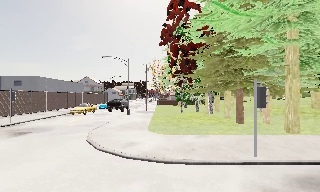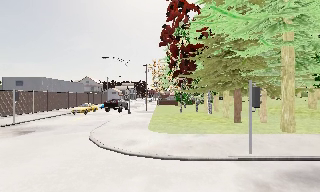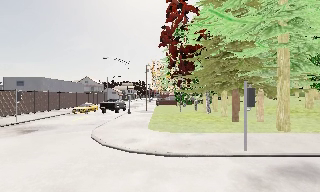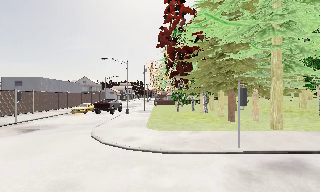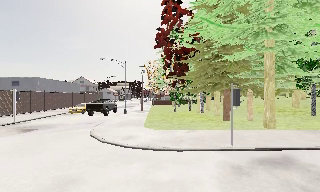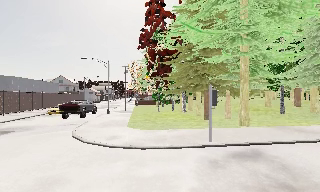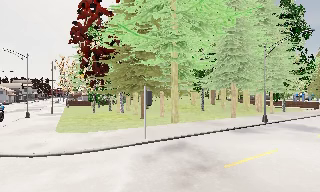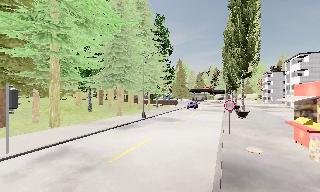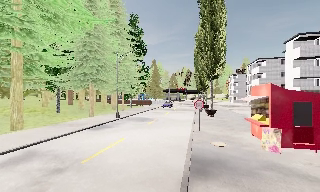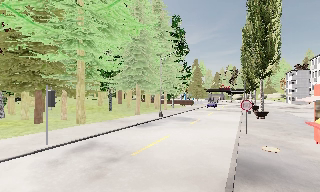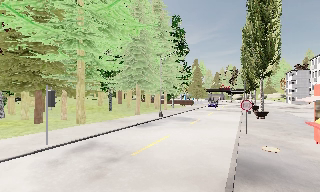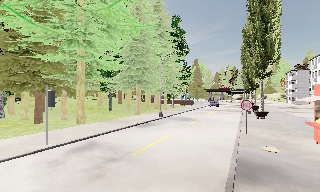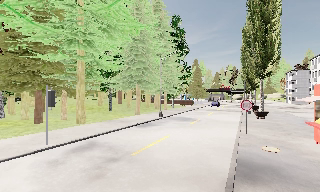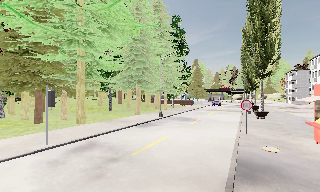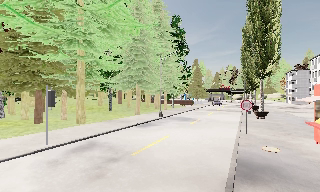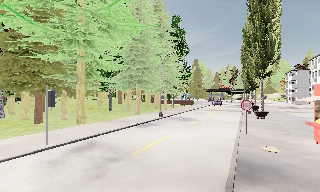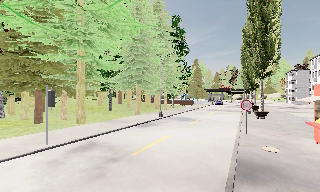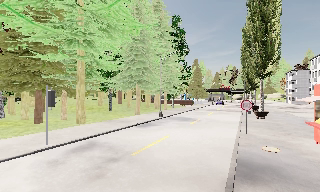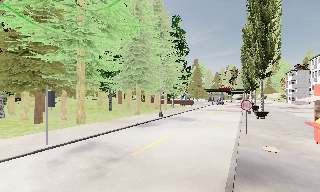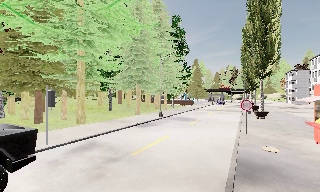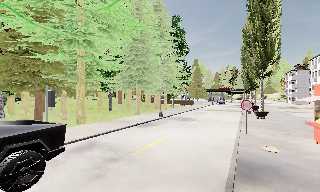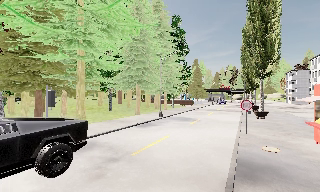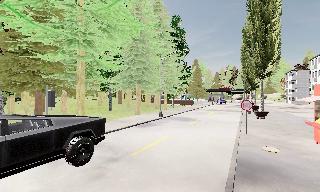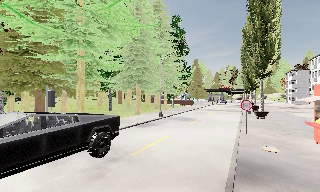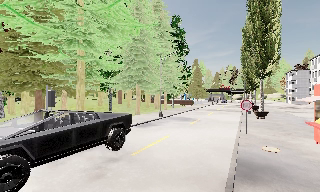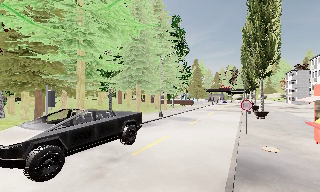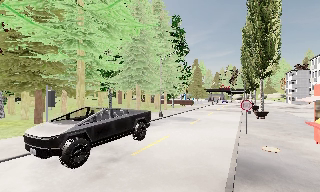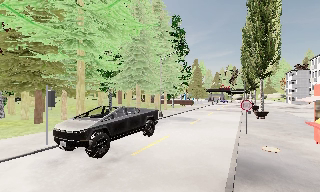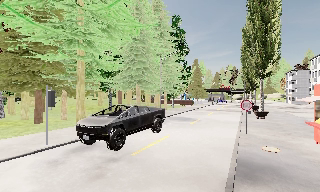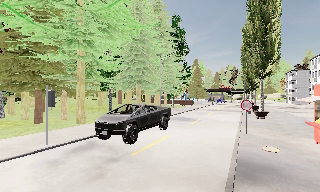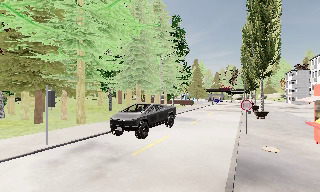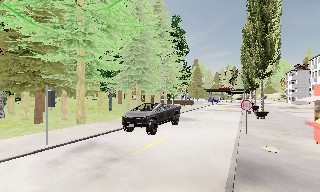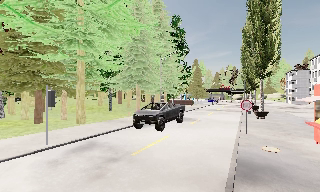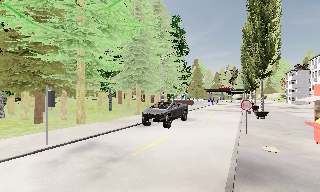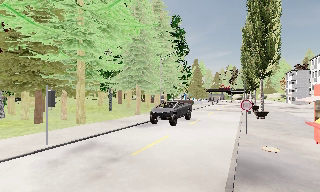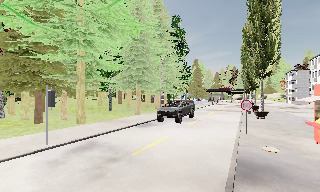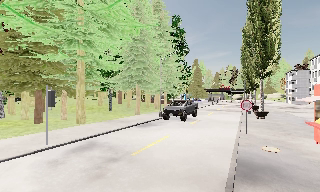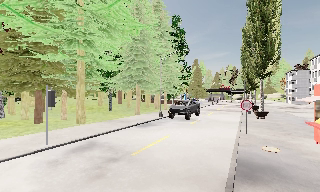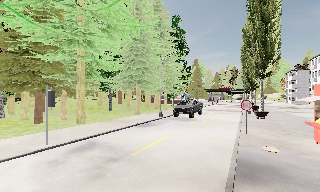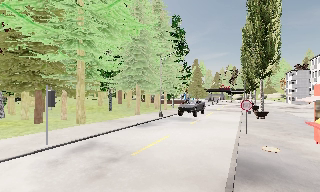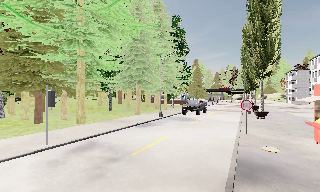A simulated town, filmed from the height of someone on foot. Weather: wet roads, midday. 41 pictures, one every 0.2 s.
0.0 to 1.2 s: The camera swings to its right by about 30 degrees, and the scene slides to the left. It travels backward, about 2 m, so what stands in front gets smaller.
1.2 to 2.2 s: The camera swings to its right by about 35 degrees, and the scene slides to the left. It travels backward, about 1 m. It loses speed.
2.2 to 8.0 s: The camera keeps its place and its aim.
The film runs backward here.
